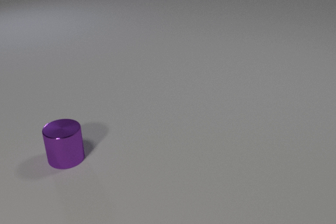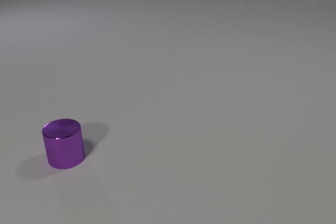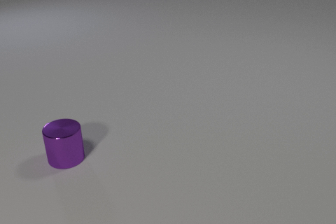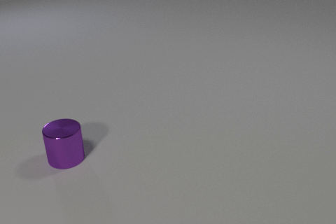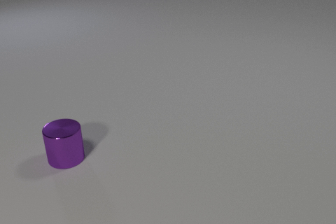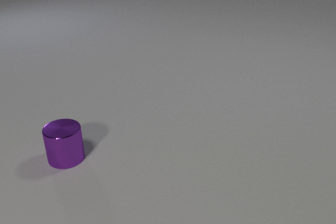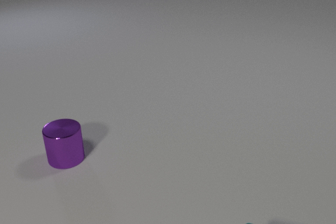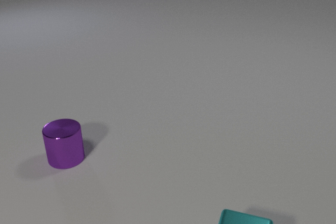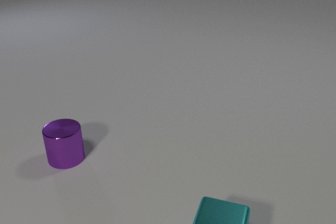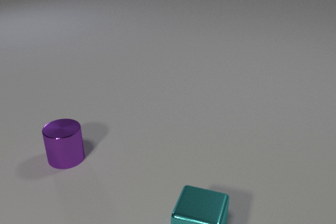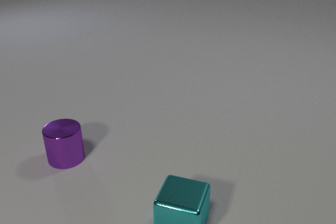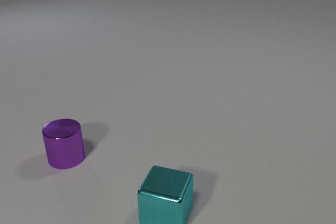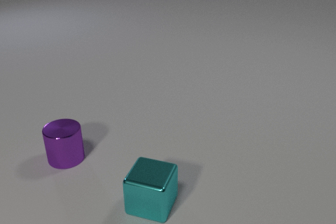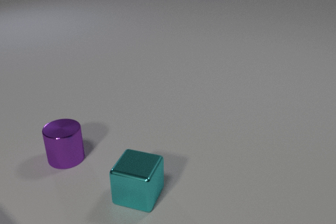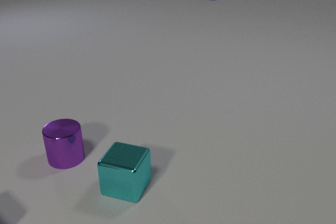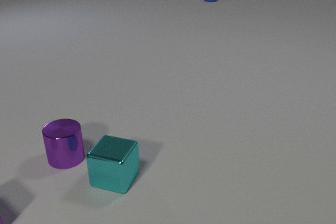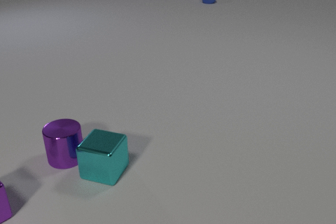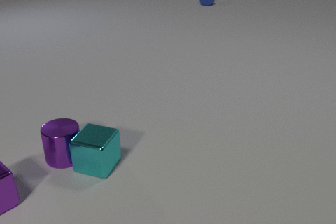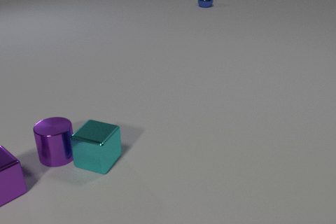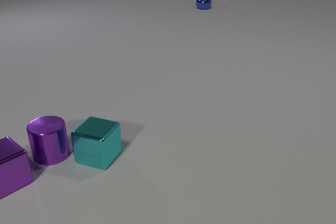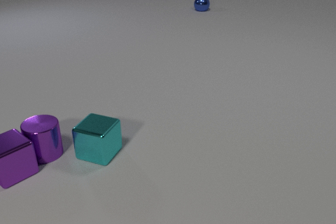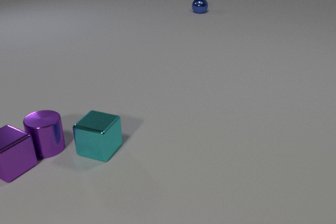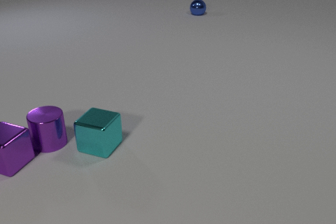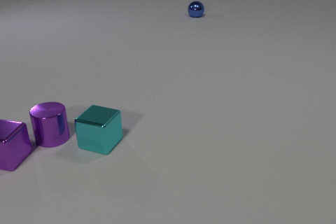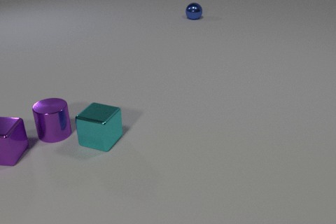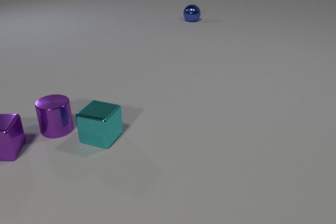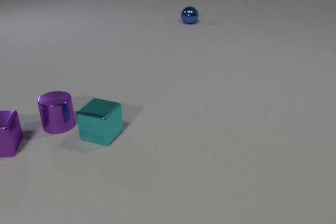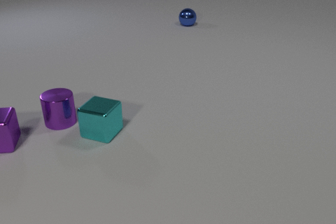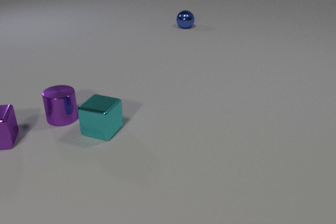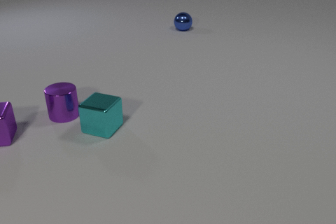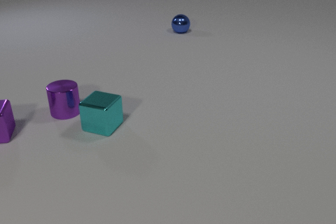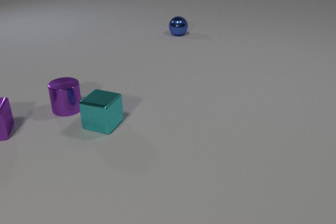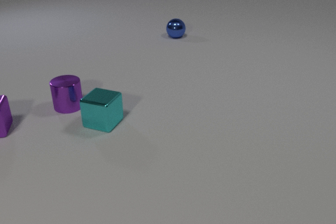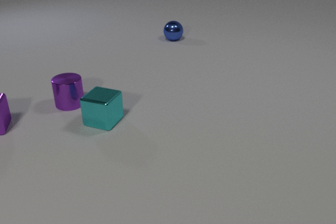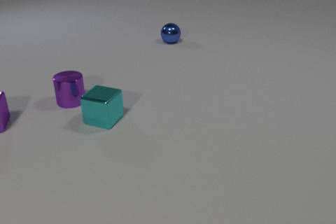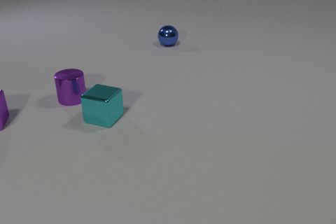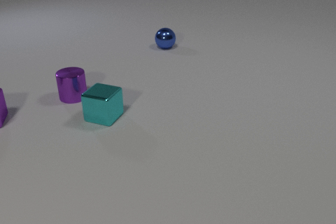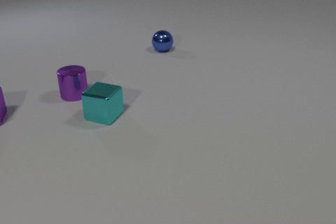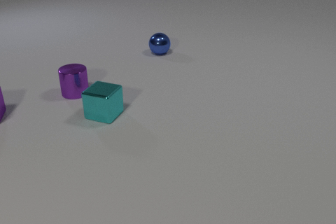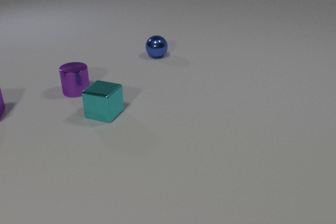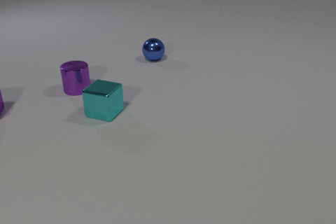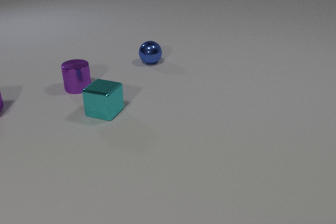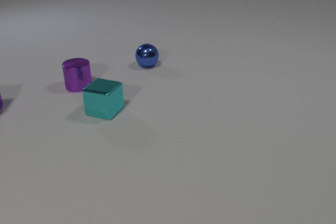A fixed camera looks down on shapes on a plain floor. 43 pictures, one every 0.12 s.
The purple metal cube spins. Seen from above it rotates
counterclockwise.
The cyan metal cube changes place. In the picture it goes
away from the camera.
0.00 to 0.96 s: The cyan metal cube comes in at the bottom edge, slides to the left and away from the camera.
0.96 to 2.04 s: The cyan metal cube slides away from the camera and to the left. The purple metal cube comes in at the left edge, slides away from the camera and to the right. The blue metal sphere comes in at the top edge, rolls toward the camera. The cyan metal cube and the purple metal cylinder collide.
2.04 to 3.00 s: The cyan metal cube slides away from the camera. The purple metal cylinder slides away from the camera. The purple metal cube slides away from the camera, spins counterclockwise seen from above by about 45 degrees, its near face sliding to the right. The blue metal sphere rolls toward the camera. The purple metal cylinder and the purple metal cube collide.
3.00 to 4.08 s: The cyan metal cube slides away from the camera. The purple metal cylinder slides away from the camera. The purple metal cube slides away from the camera. The blue metal sphere rolls toward the camera.
4.08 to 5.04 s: The cyan metal cube slides away from the camera. The purple metal cylinder slides away from the camera. The purple metal cube slides away from the camera. The blue metal sphere rolls toward the camera.
How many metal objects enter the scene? 3.
What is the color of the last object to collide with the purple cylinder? purple.
What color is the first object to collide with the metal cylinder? cyan.
